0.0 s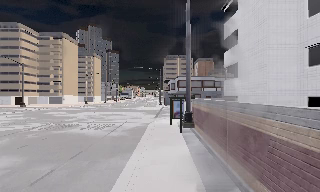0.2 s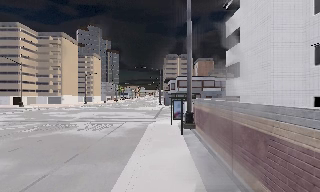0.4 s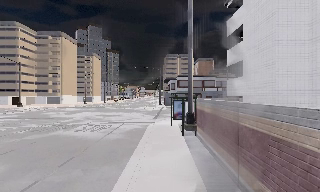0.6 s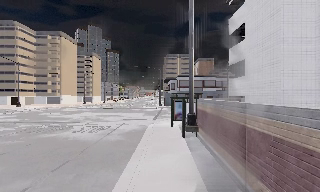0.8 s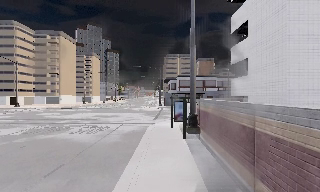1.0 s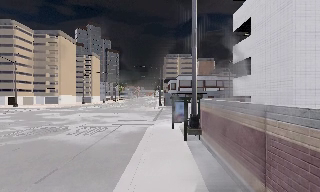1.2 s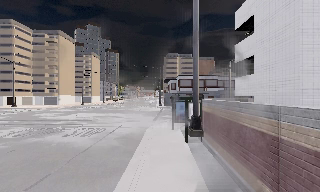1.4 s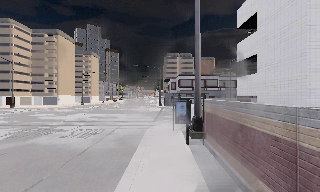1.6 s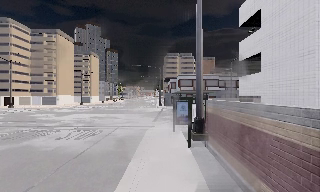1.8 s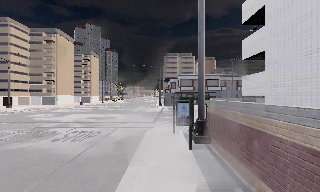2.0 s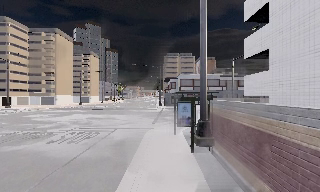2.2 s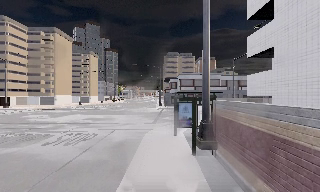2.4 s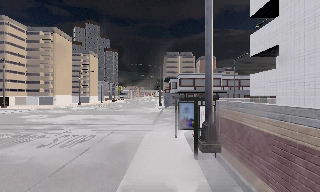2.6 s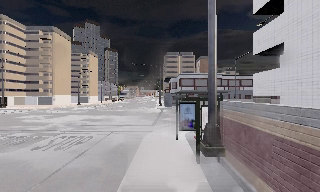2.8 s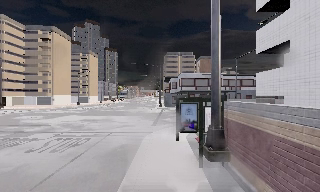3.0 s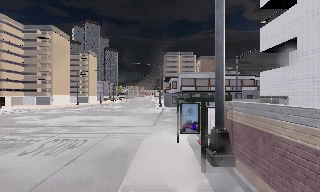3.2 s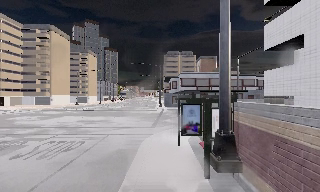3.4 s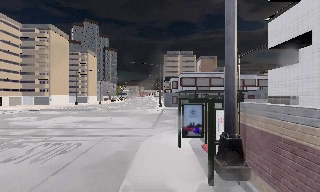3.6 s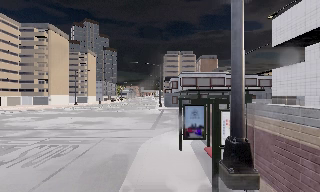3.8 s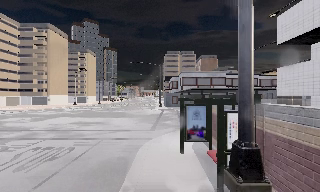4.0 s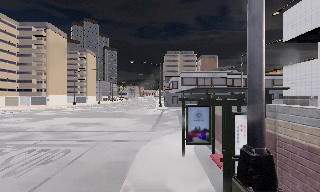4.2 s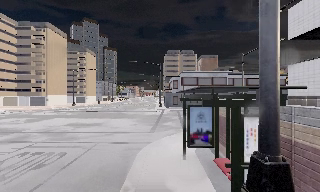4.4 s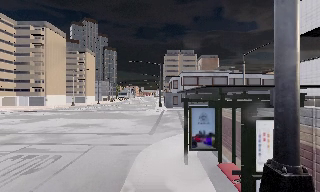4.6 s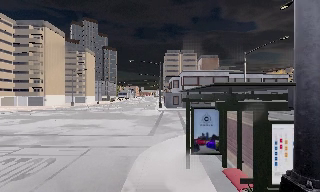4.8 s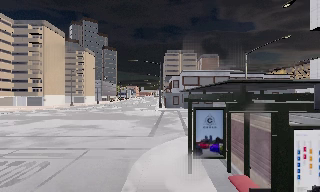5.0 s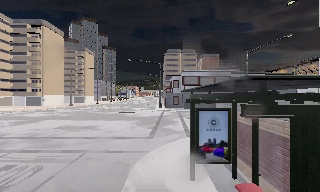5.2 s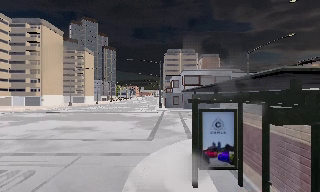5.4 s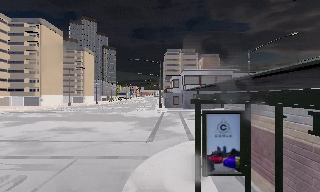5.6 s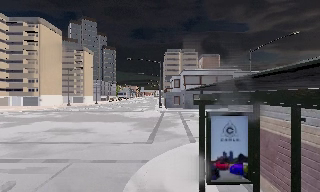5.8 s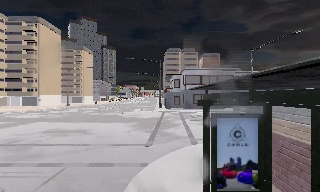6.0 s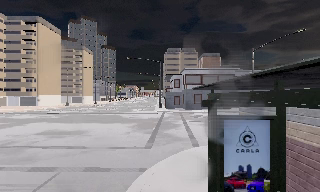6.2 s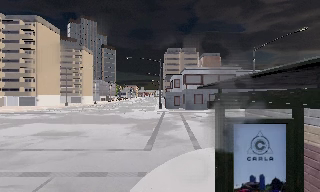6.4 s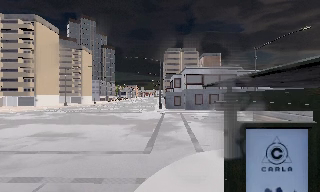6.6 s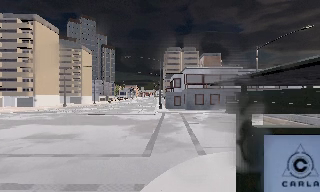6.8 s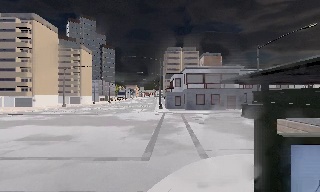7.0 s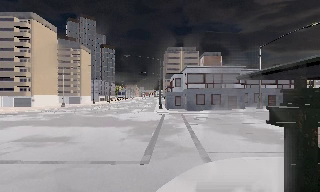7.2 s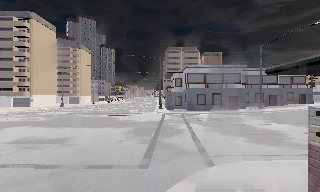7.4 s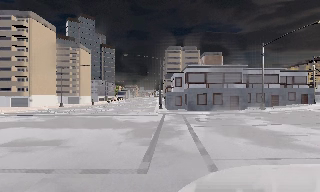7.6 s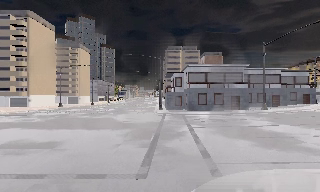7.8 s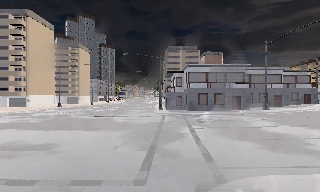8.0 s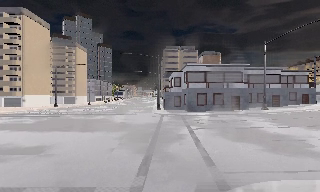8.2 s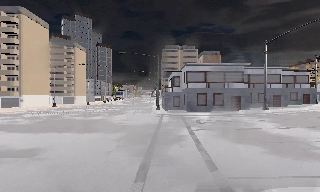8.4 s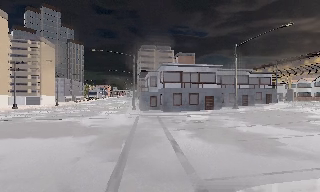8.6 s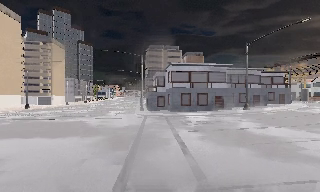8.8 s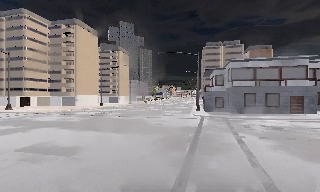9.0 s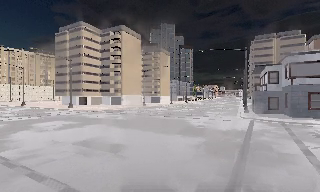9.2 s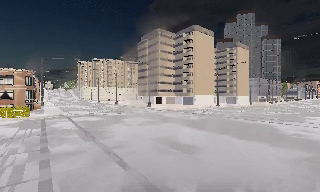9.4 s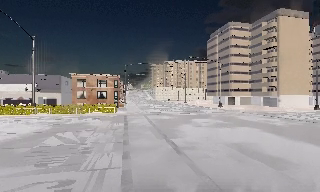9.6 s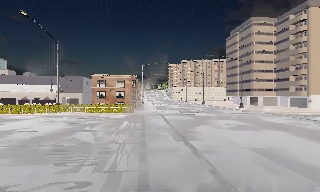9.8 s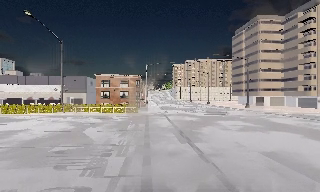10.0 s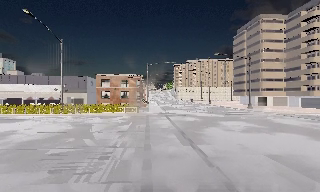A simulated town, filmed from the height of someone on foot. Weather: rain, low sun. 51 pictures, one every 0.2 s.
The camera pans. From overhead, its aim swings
counterclockwise.
The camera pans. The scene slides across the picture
to the right.
0.0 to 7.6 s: The camera travels forward, about 14 m, so what stands in front looms larger.
7.6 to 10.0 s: The camera swings to its left by about 85 degrees, and the scene slides to the right. It travels forward, about 4.5 m.
The film runs forward here.
